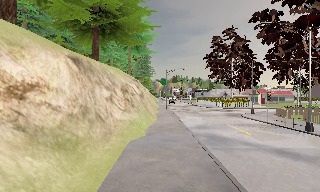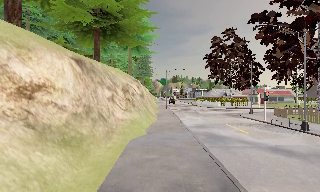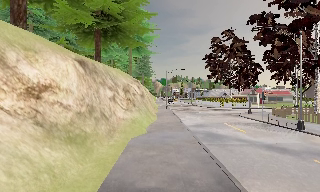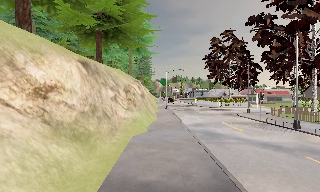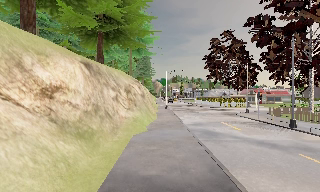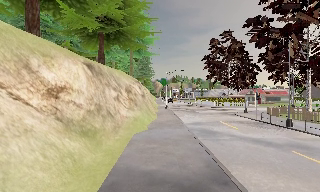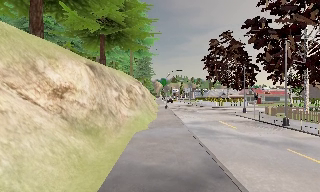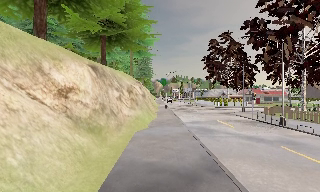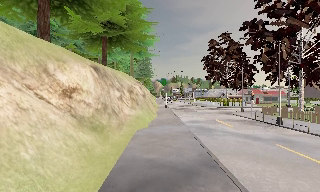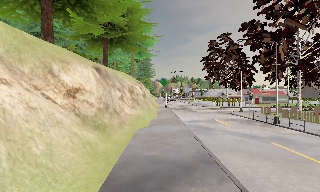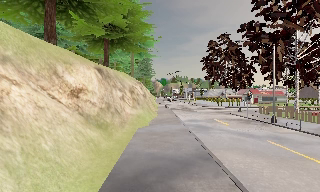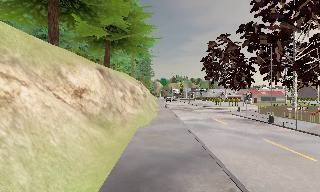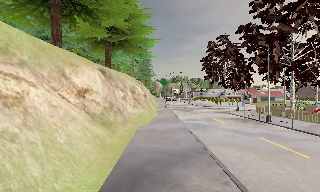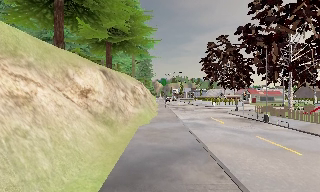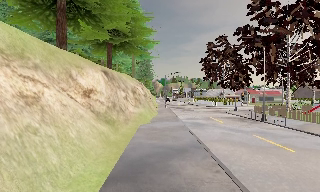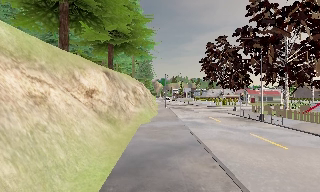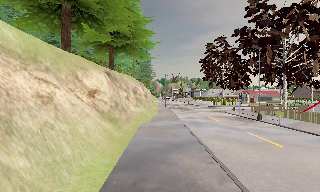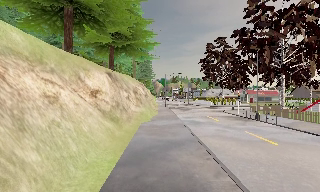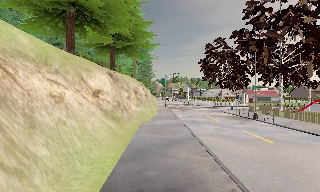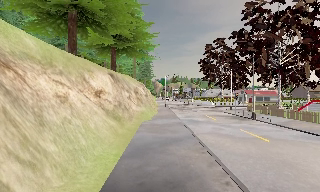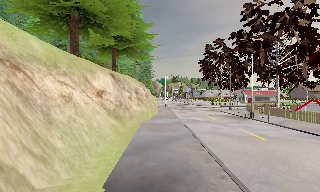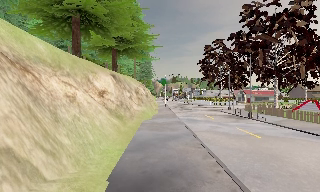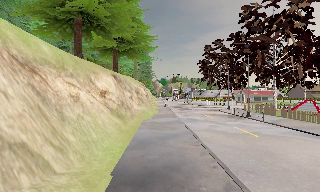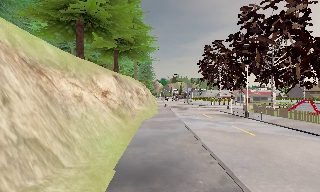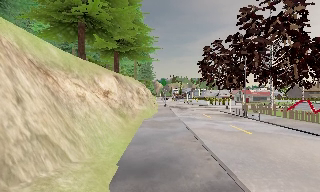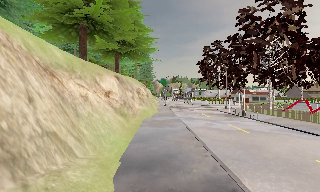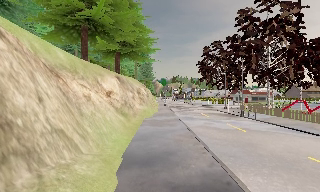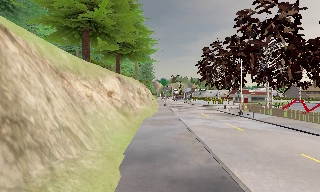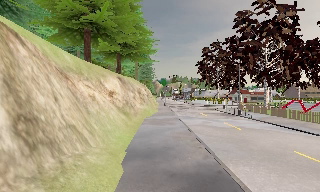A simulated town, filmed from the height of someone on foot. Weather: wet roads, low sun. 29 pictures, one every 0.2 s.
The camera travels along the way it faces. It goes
backward.
0.0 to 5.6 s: The camera travels backward, about 10 m, so what stands in front gets smaller.
The film runs backward here.
